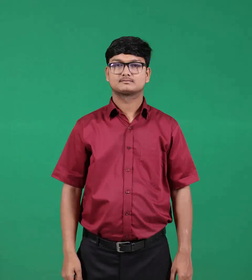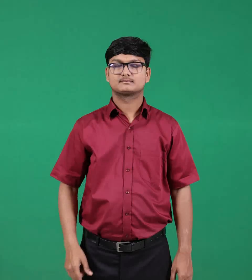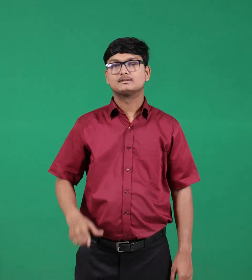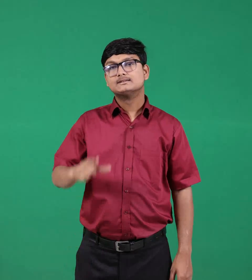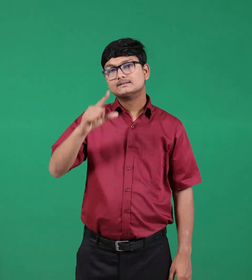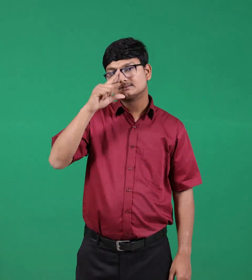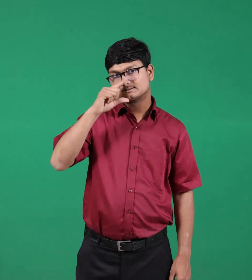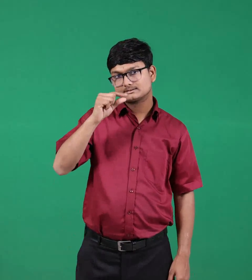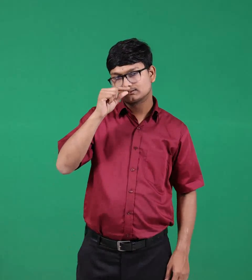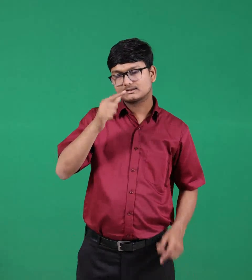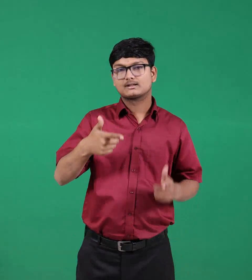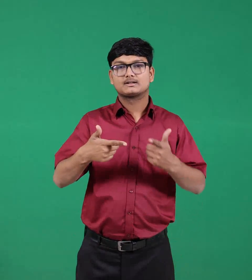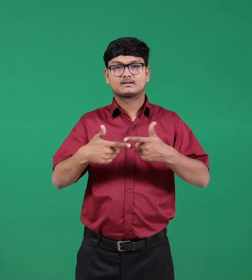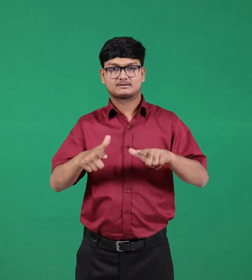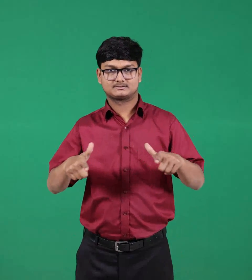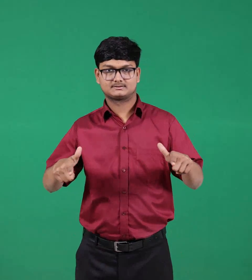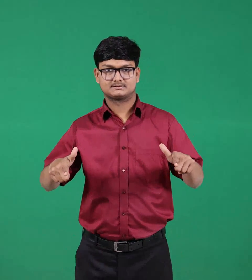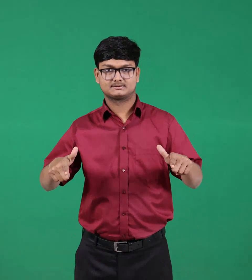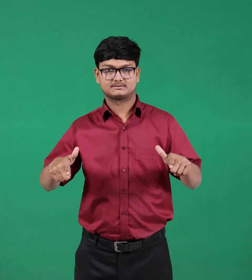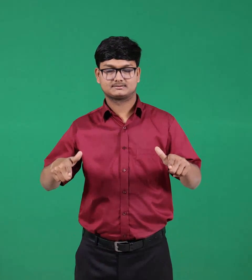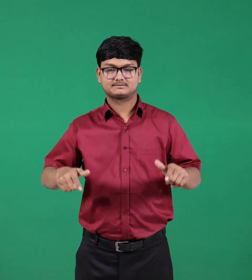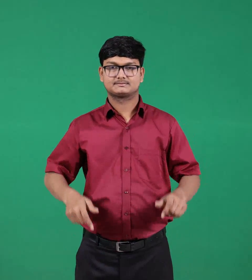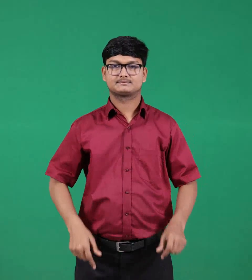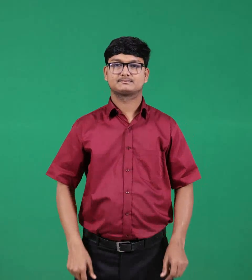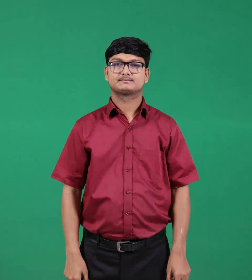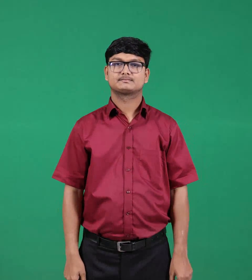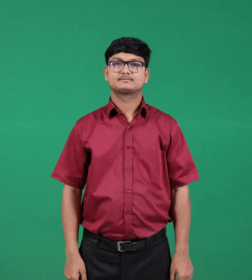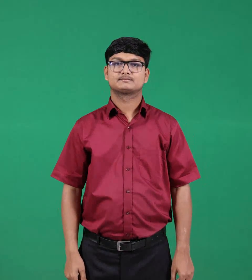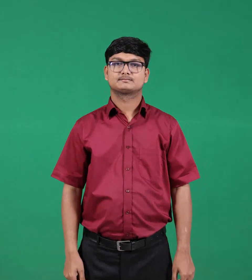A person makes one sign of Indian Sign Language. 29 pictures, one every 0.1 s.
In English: greek
